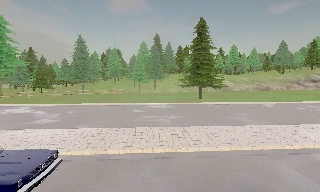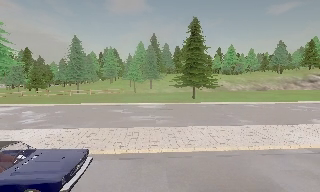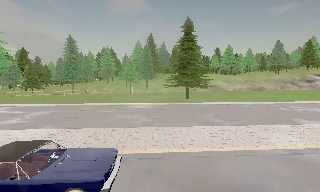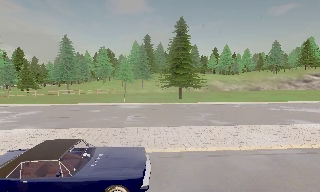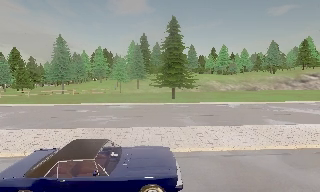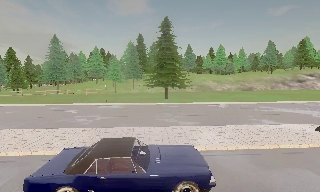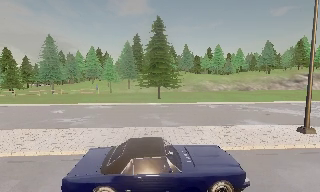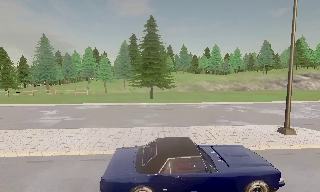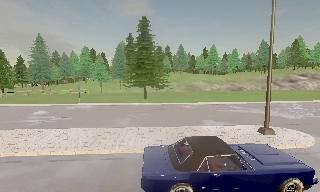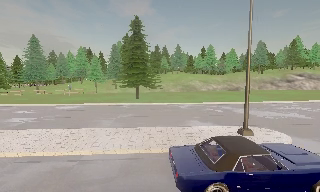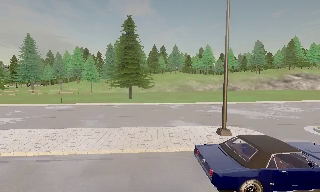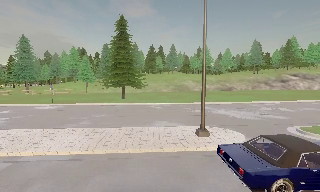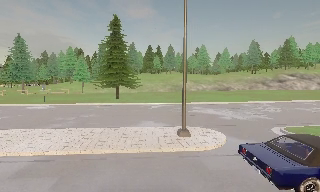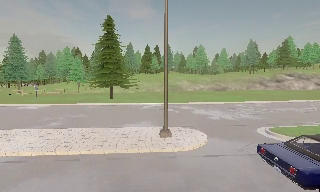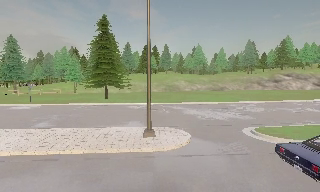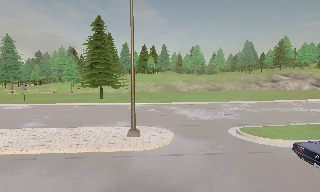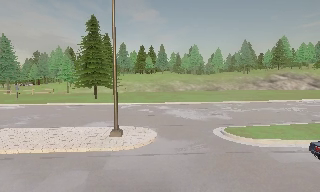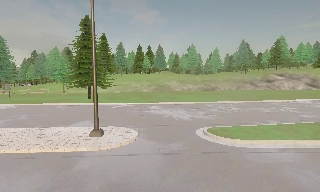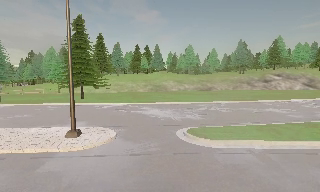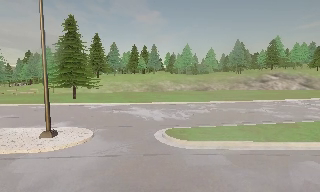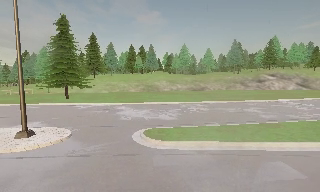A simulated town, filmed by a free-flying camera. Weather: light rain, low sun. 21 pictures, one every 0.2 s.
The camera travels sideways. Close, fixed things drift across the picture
to the left.
0.0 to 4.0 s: The camera travels to its right, about 25 m, so close, fixed things drift to the left.
The film runs forward here.
